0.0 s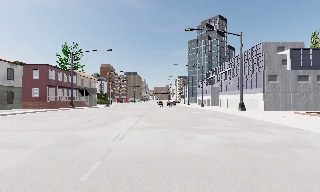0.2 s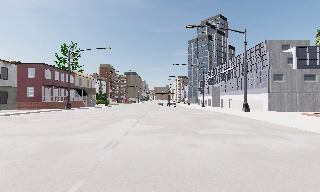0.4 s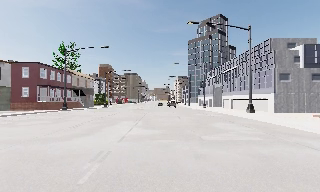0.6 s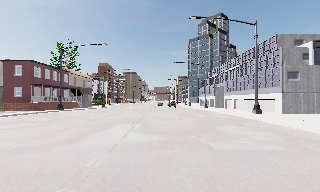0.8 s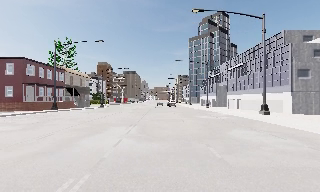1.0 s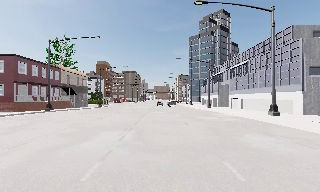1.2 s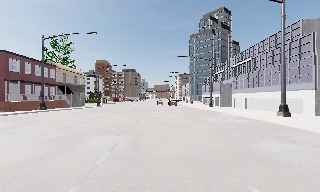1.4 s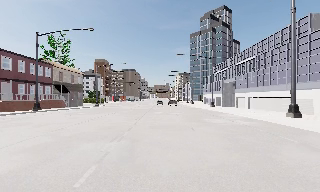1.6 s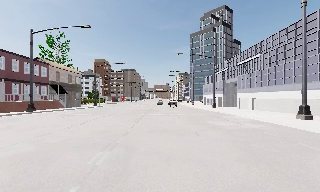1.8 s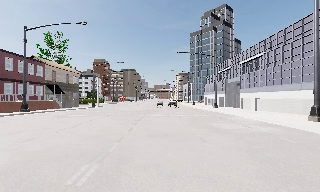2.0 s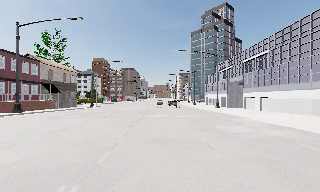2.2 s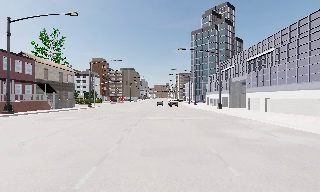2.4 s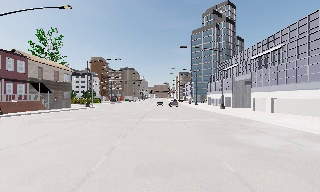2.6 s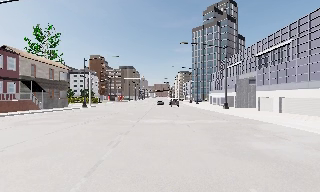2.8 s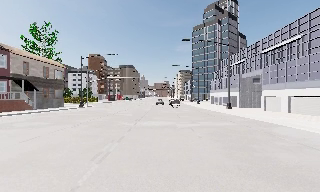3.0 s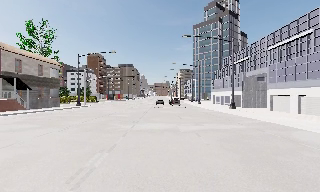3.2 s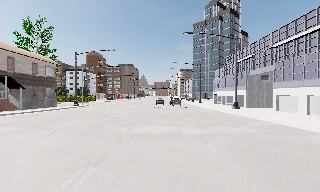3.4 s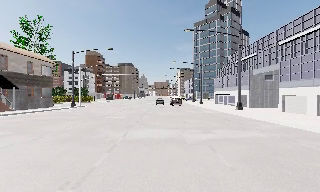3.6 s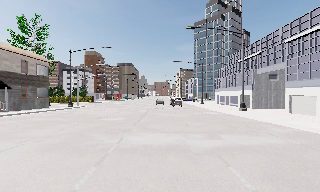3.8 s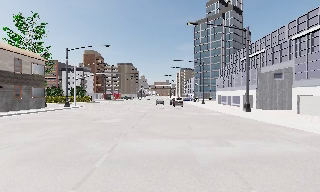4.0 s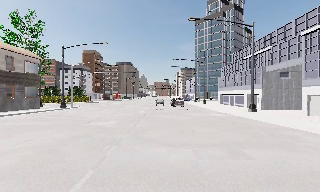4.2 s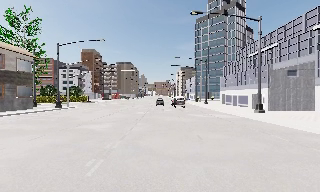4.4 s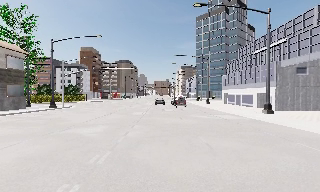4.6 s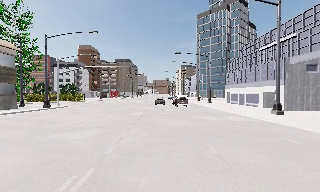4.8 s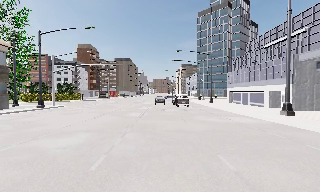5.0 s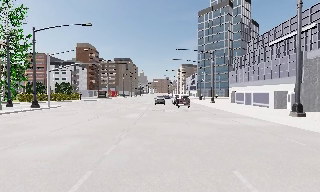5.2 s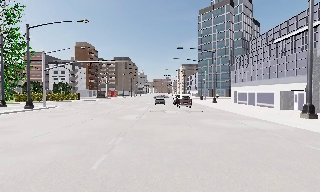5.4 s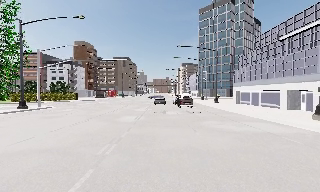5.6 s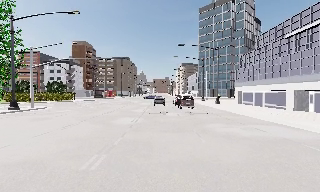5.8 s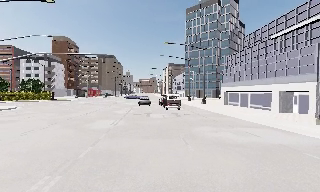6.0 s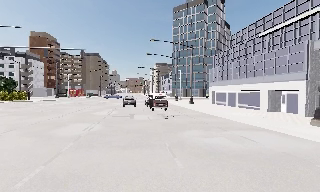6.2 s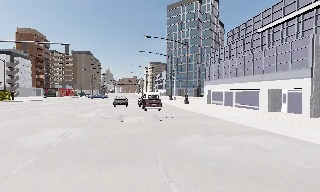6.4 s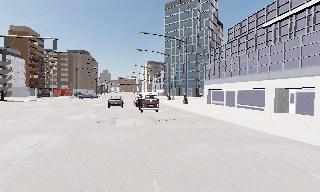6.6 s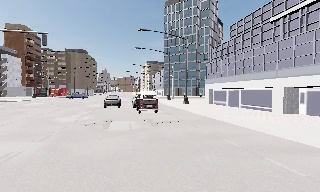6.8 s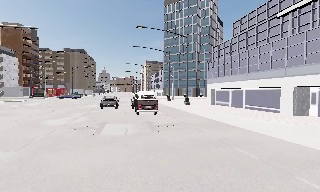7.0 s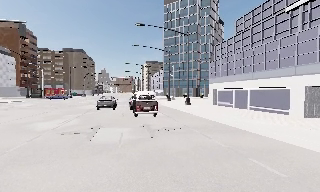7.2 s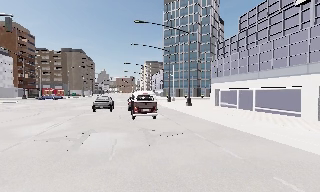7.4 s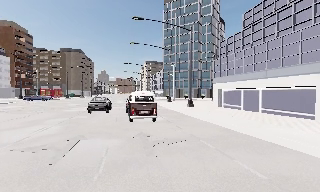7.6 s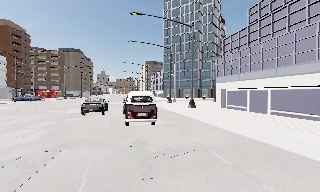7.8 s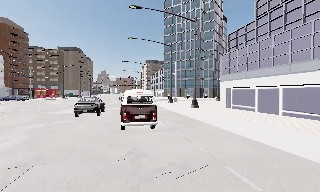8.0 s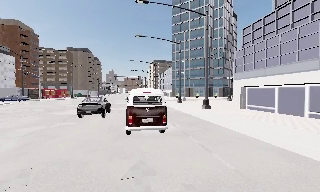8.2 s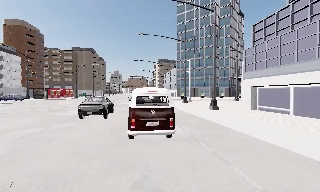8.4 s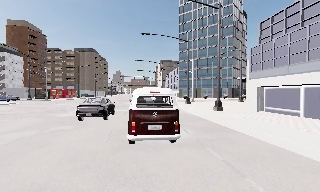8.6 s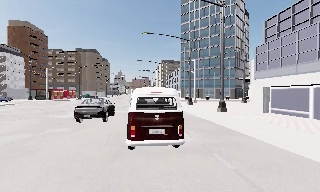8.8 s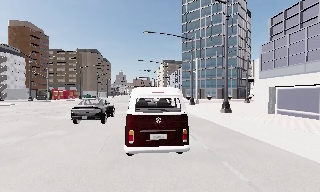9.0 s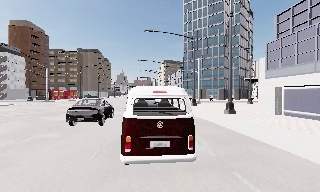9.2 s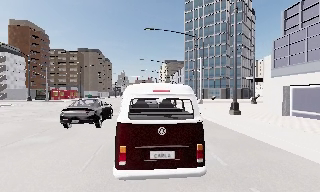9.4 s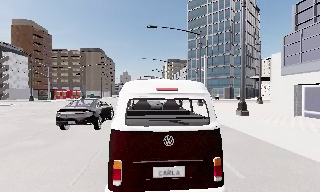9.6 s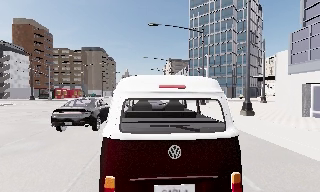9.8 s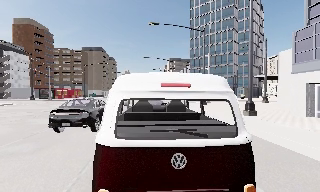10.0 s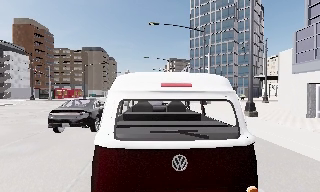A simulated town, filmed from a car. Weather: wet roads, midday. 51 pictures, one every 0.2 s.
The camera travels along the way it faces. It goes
forward.
0.0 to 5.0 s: The camera travels forward, about 30 m, so what stands in front looms larger.
5.0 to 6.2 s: The camera swings to its right by about 10 degrees, and the scene slides to the left. It travels forward, about 7 m, so what stands in front looms larger.
6.2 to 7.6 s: The camera travels forward, about 8 m, so what stands in front looms larger.
7.6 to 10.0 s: The camera travels forward, about 7 m, so what stands in front looms larger. It loses speed.
The film runs forward here.
